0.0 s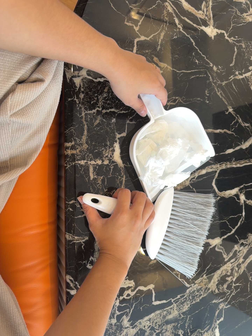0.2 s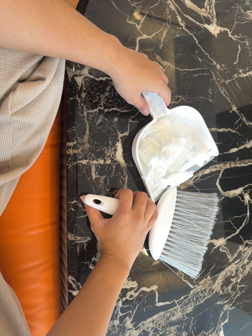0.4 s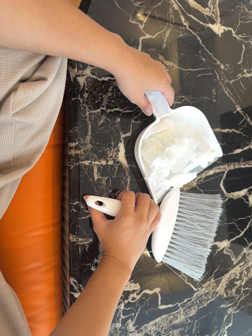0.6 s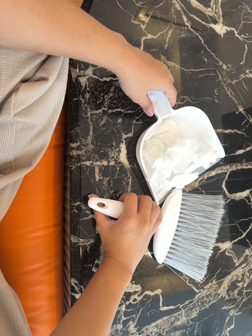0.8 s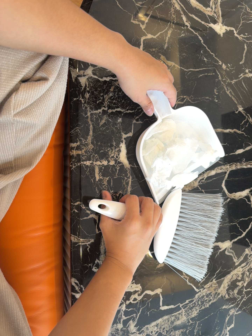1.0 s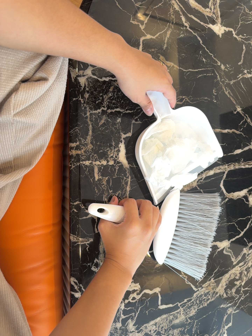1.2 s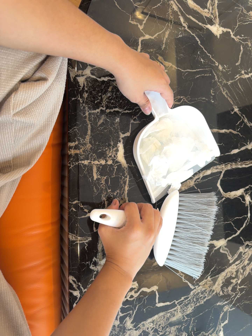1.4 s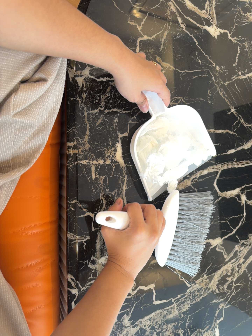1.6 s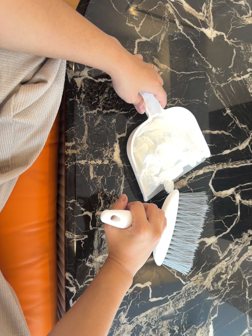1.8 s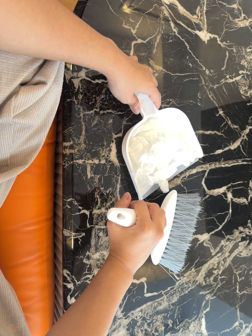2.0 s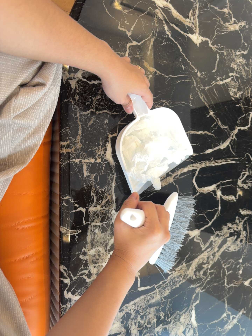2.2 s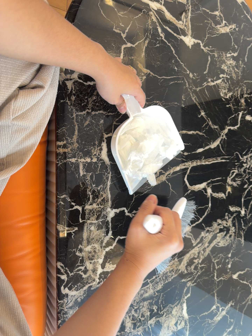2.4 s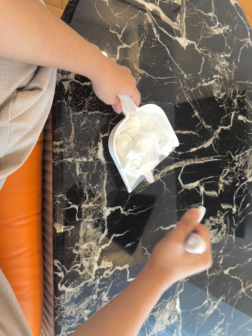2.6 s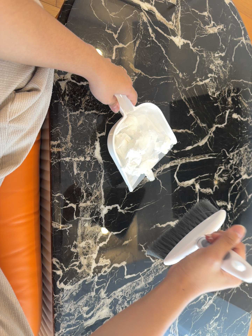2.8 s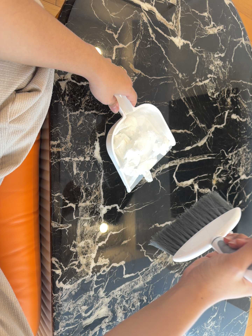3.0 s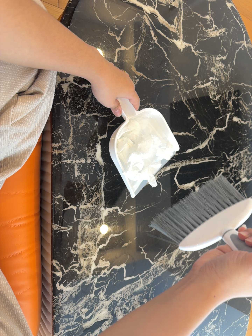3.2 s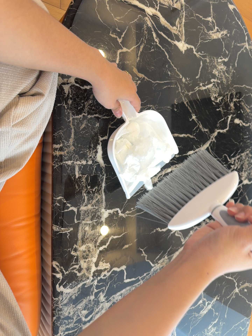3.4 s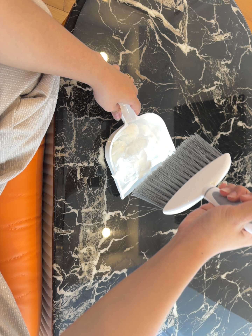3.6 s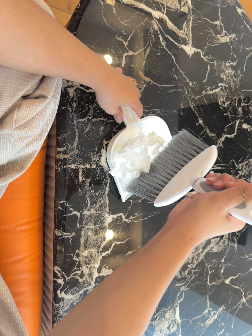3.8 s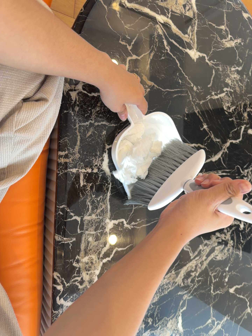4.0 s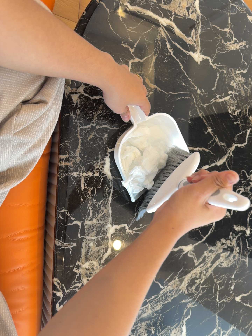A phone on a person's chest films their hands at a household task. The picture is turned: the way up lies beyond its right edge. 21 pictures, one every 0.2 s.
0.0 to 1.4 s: The camera keeps its place and its aim.
1.4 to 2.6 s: The scene slides to the left, as the camera pans about 10 degrees to its right. It travels backward, about 7 cm, so what stands in front gets smaller.
2.6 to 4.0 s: The camera shifts only a little, or ends up much as it began.
The film runs backward here.
